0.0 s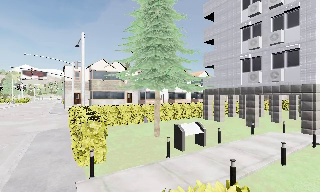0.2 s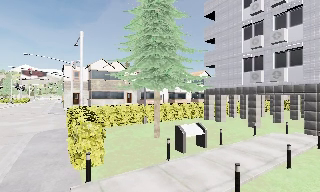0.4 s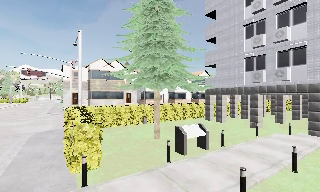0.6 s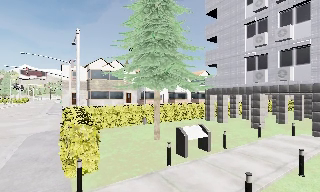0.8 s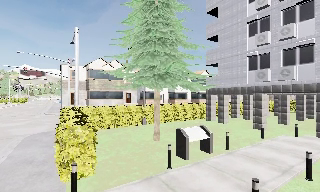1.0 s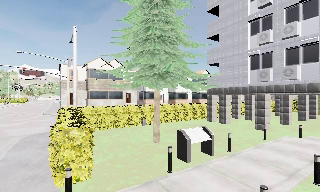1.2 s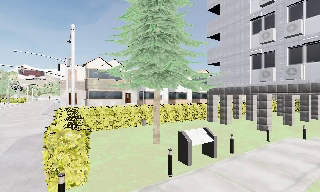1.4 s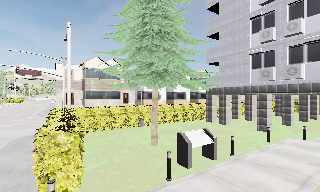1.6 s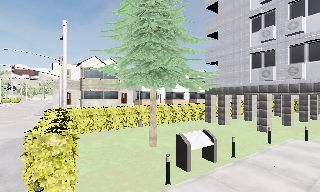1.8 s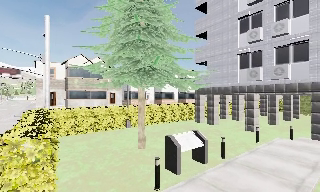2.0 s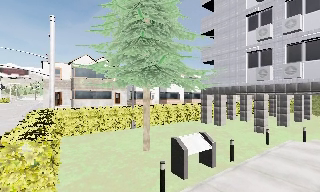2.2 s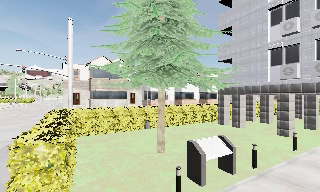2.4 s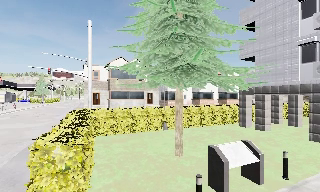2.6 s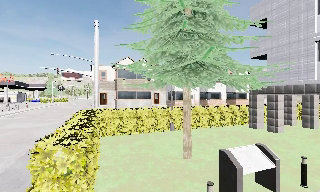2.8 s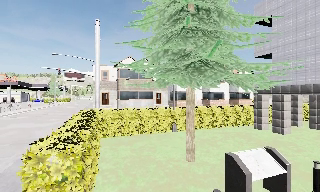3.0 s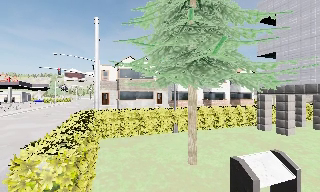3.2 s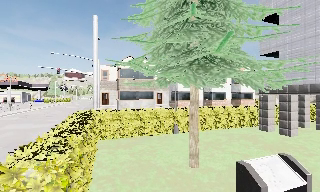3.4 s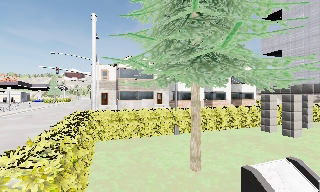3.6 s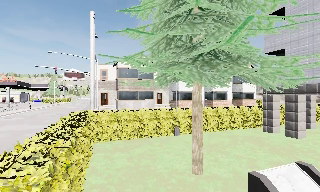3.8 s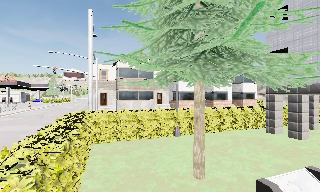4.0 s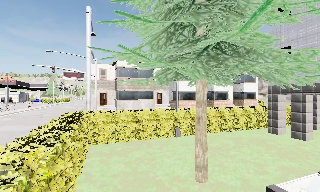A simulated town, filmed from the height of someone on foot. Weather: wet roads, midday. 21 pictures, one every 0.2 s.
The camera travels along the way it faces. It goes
forward.
0.0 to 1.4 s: The camera travels forward, about 2 m, so what stands in front looms larger.
1.4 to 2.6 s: The camera pans to its left, which is counterclockwise from overhead, by about 10 degrees. It travels forward, about 1.5 m, so what stands in front looms larger.
2.6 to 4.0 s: The camera travels forward, about 2 m, so what stands in front looms larger.
The film runs forward here.
